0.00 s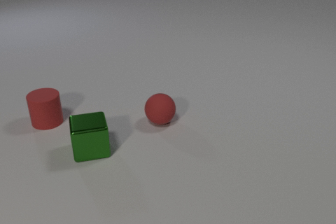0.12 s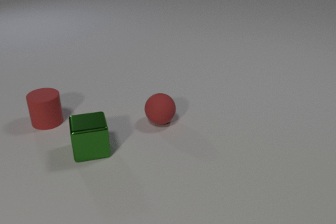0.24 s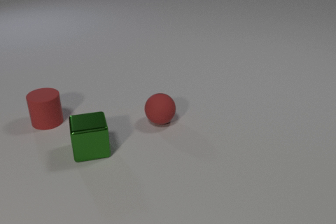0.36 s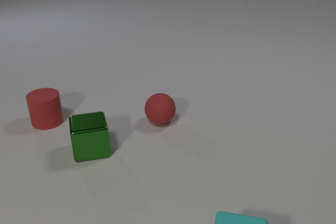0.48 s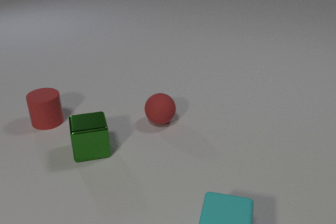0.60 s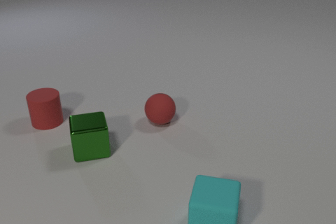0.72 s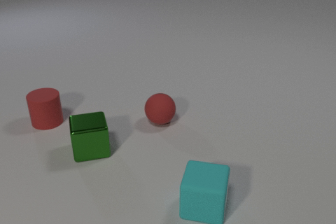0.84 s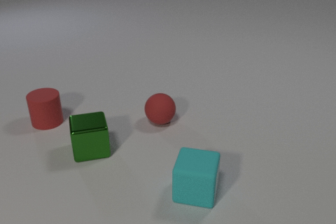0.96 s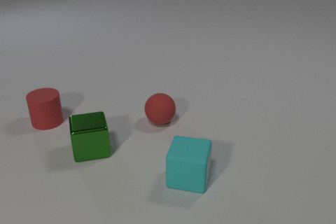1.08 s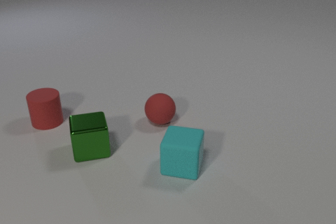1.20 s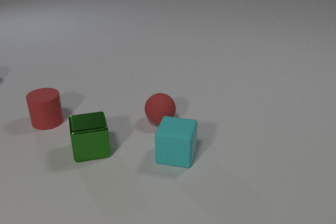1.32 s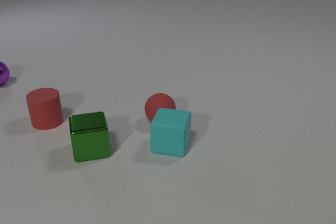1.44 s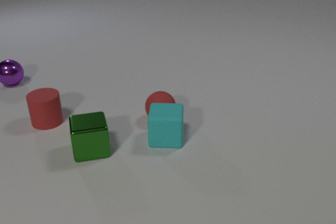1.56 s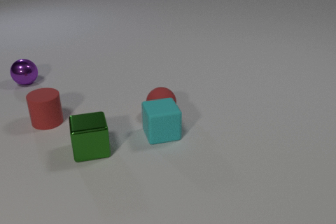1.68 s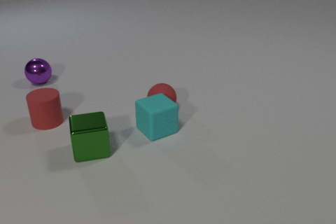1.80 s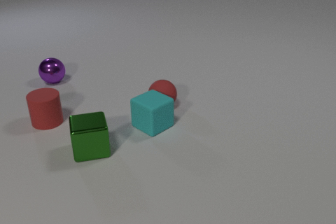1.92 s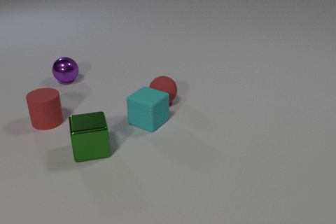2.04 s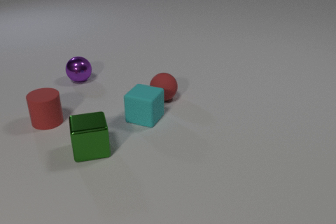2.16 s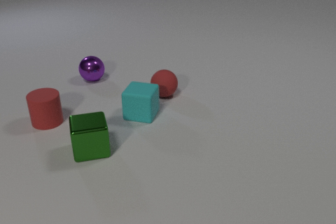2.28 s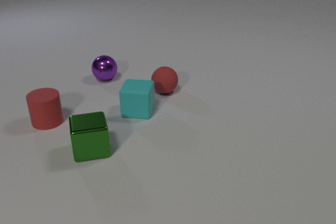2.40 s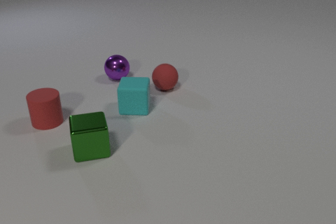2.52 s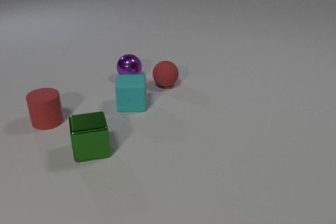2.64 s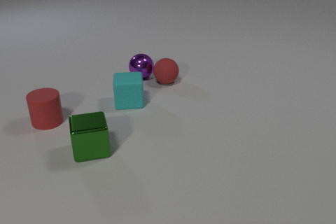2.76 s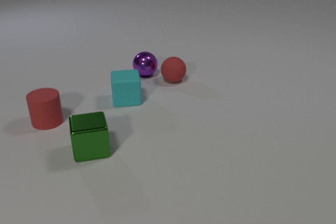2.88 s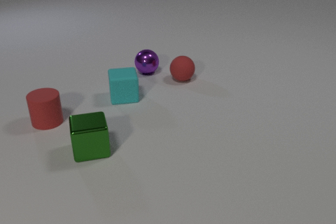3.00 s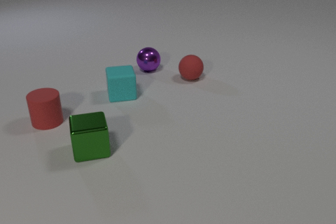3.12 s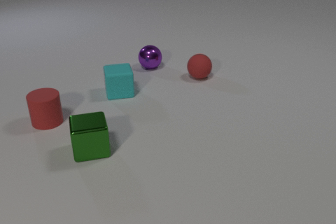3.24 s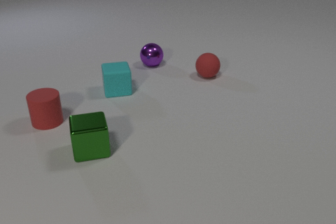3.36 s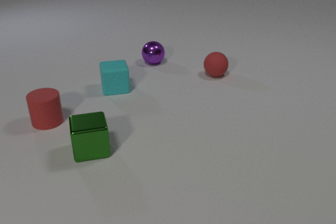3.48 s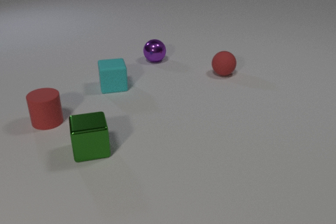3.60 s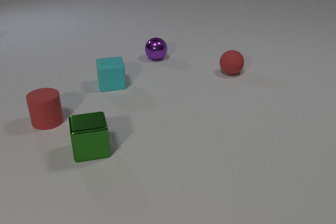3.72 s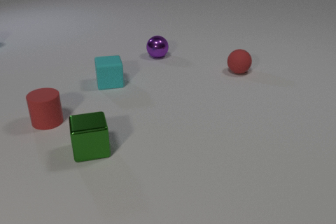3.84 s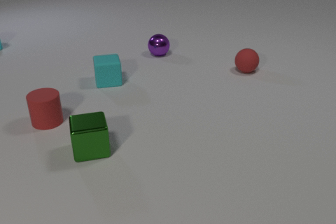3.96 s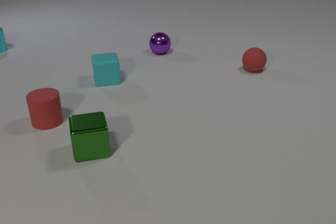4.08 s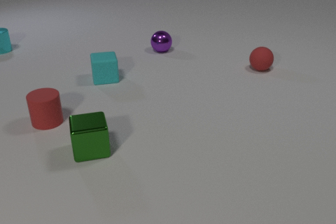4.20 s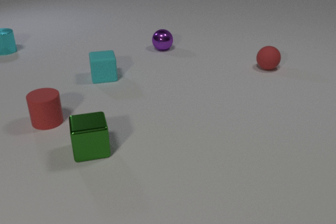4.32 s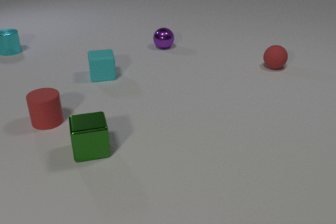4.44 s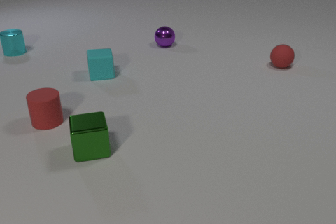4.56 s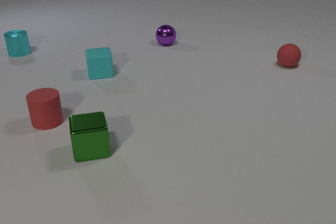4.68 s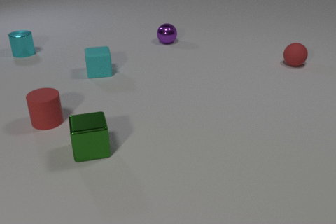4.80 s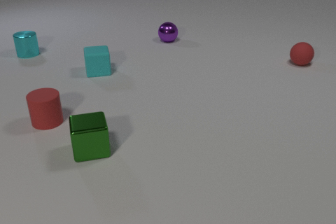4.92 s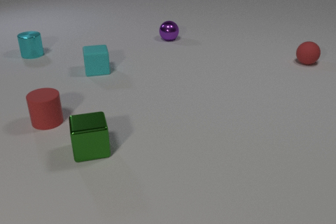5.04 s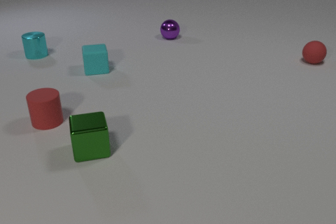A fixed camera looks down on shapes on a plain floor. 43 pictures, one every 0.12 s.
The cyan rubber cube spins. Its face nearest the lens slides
to the right.
The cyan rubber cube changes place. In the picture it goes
away from the camera.
0.00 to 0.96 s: The cyan rubber cube comes in at the bottom edge, slides away from the camera and to the left.
0.96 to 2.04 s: The cyan rubber cube slides away from the camera and to the left, spins counterclockwise seen from above by about 75 degrees, its near face sliding to the right. The red rubber sphere rolls away from the camera. The purple metal sphere comes in at the left edge, rolls to the right. The cyan rubber cube and the red rubber sphere collide.
2.04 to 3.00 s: The cyan rubber cube slides away from the camera and to the left, spins so that its near face slides to the right, counterclockwise seen from above. The red rubber sphere rolls away from the camera and to the right. The purple metal sphere rolls to the right. The red rubber sphere and the purple metal sphere collide.
3.00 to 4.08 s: The cyan rubber cube slides away from the camera and to the left. The red rubber sphere rolls to the right and away from the camera. The purple metal sphere rolls away from the camera. The cyan metal cylinder comes in at the left edge, slides to the right and toward the camera.
4.08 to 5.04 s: The cyan rubber cube slides away from the camera. The red rubber sphere rolls to the right and away from the camera. The purple metal sphere rolls away from the camera. The cyan metal cylinder slides to the right and toward the camera.
How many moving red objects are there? 1.
What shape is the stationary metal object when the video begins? cube.
Are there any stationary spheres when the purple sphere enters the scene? yes.
